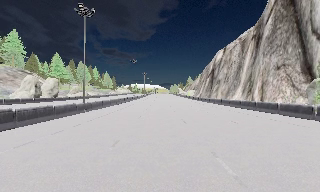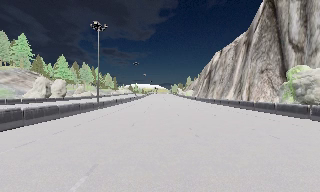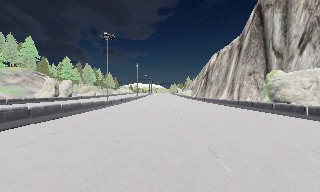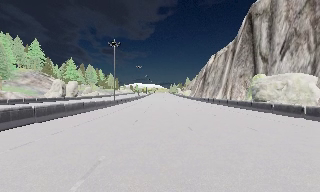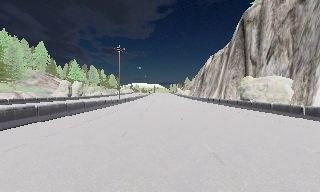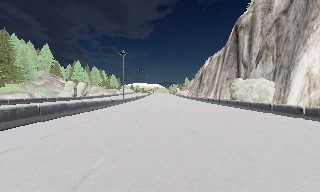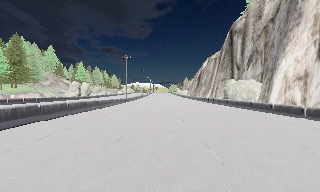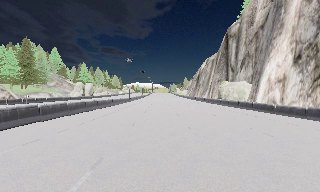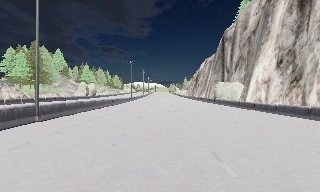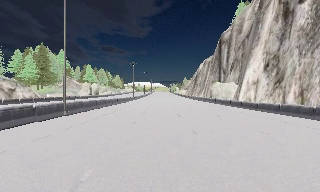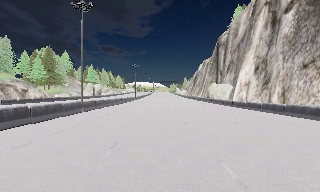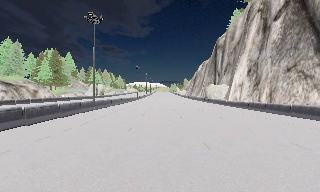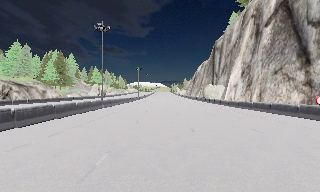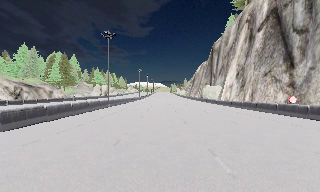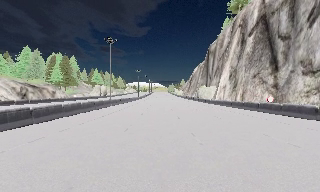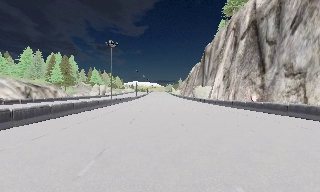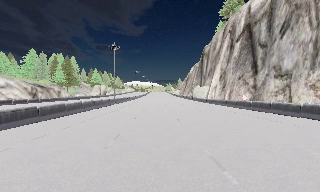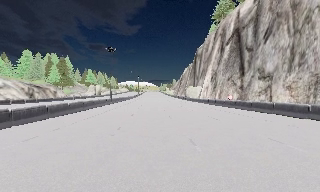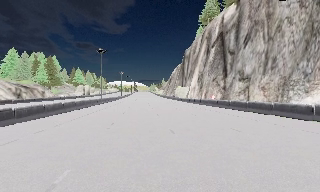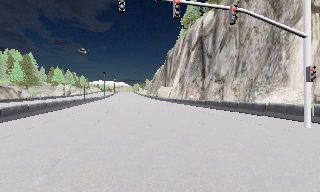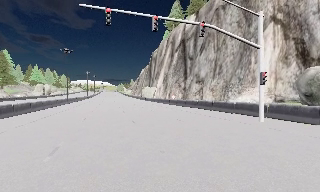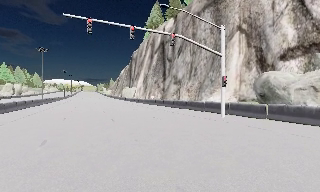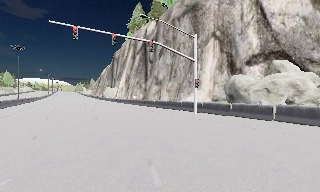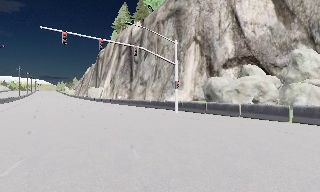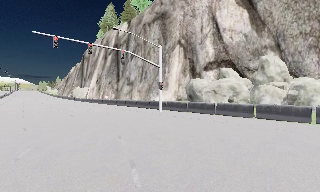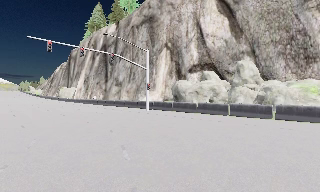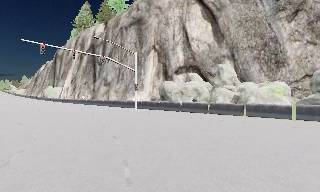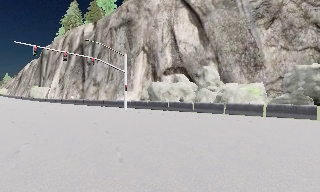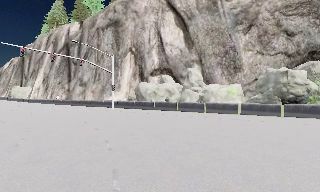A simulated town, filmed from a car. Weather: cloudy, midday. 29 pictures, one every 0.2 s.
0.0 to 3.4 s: The camera travels backward, about 55 m, so what stands in front gets smaller. It loses speed.
3.4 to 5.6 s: The camera pans to its right, which is clockwise from overhead, by about 55 degrees. It travels backward, about 16 m.
The film runs backward here.
